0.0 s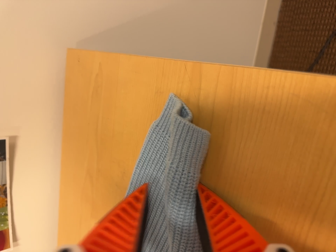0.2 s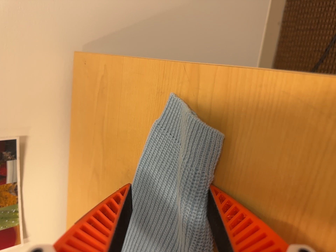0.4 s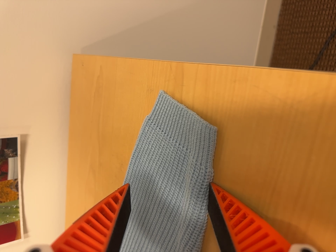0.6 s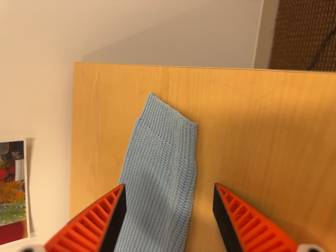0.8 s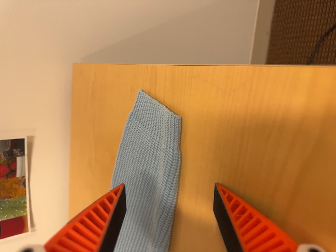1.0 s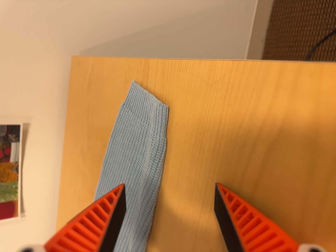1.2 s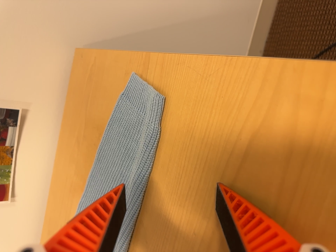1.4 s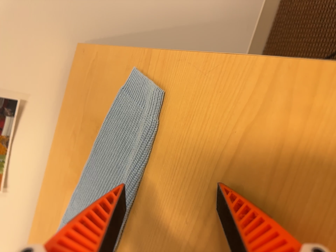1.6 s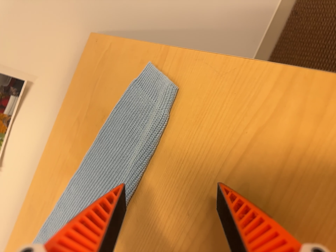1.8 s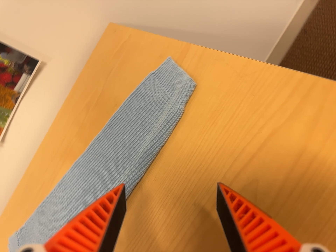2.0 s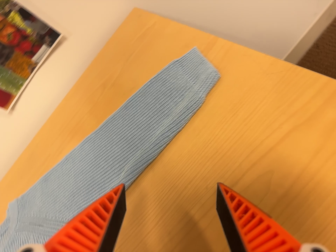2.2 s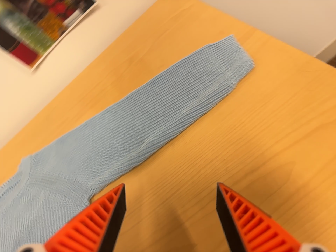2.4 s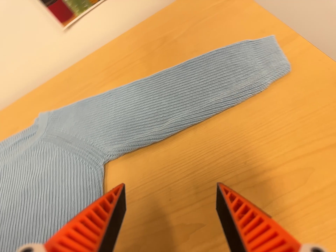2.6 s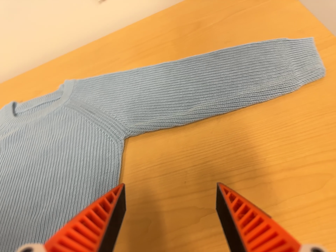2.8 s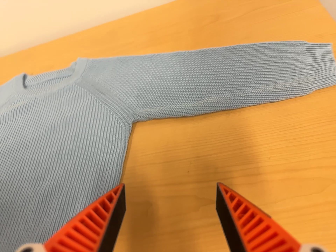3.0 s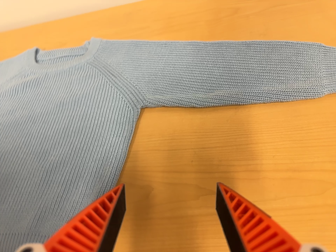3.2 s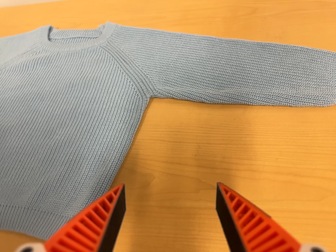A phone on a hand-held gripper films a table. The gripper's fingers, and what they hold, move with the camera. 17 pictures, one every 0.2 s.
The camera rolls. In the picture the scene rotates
clockwise.
0.0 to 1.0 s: The camera travels backward, to its right and toward the bottom of its view, about 12 cm, so what stands in front gets smaller.
1.0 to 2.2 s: The camera travels to its left, toward the bottom of its view and backward, about 16 cm. It rolls about its line of sight by about 40 degrees, and the scene rotates clockwise.
2.2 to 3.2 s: The camera travels to its left, about 10 cm, so close, fixed things drift to the right. Its aim tips toward the bottom of its view by about 15 degrees, and the scene shifts upward. It rolls about its line of sight by about 40 degrees, and the scene rotates clockwise.
The film runs backward here.
